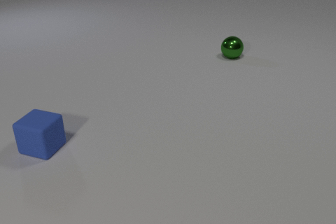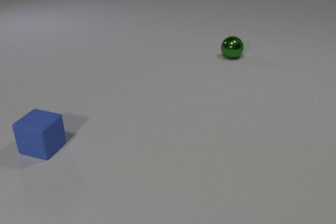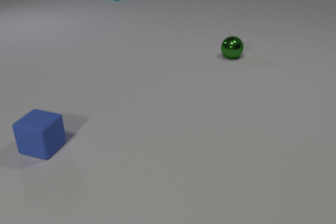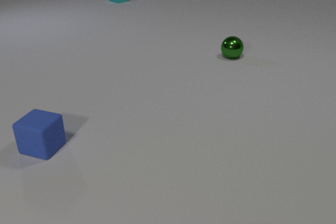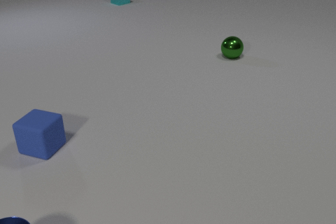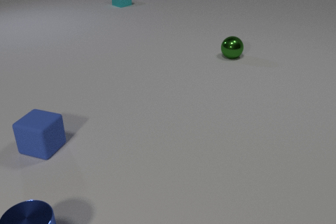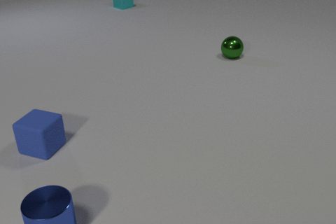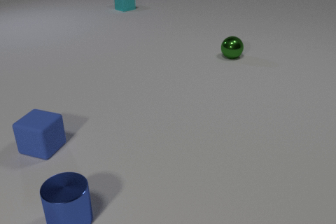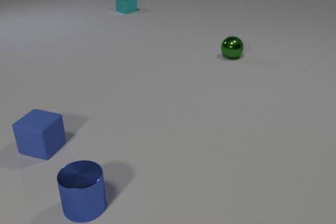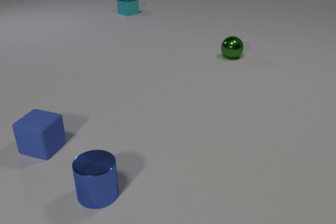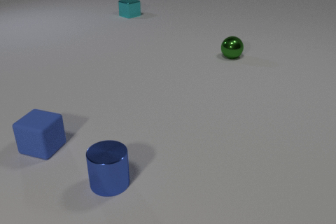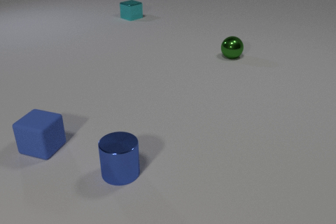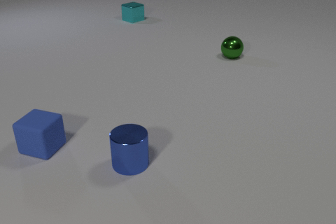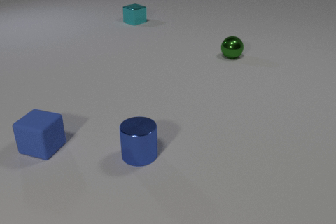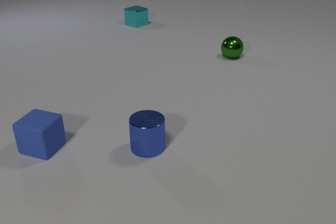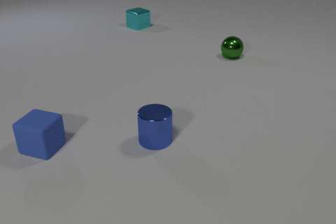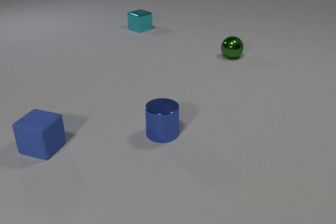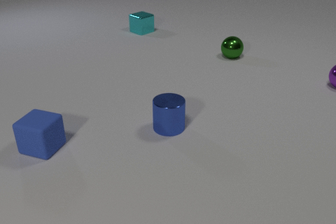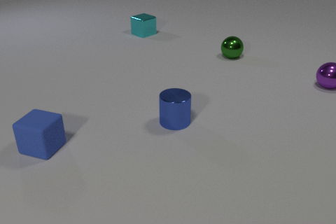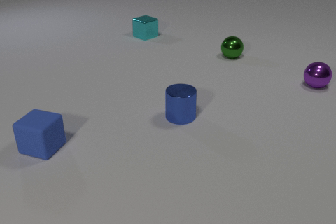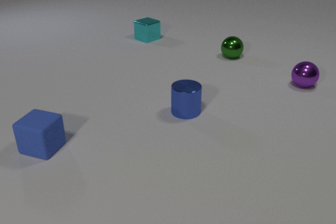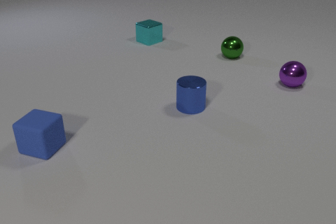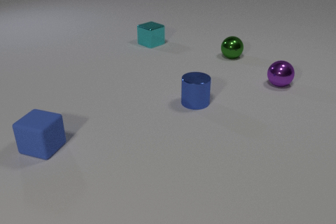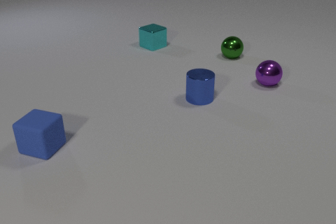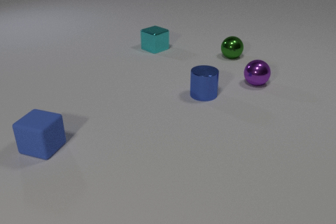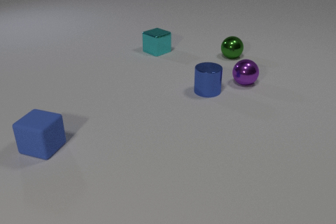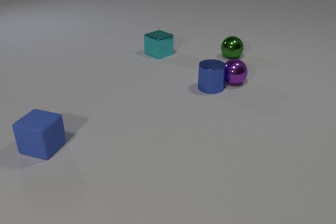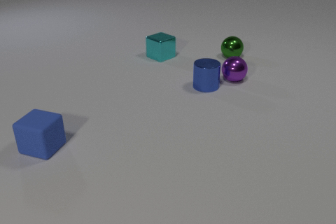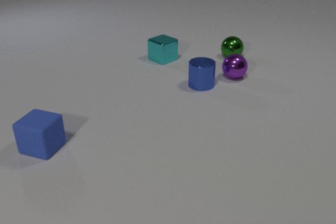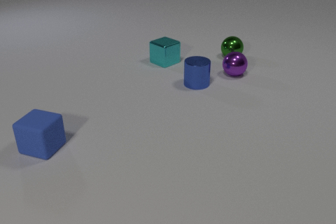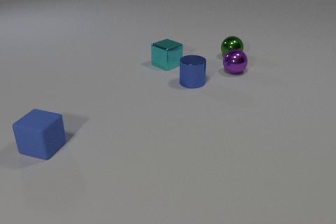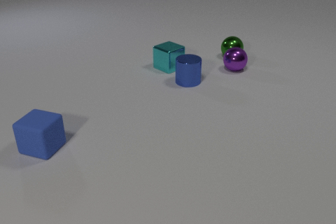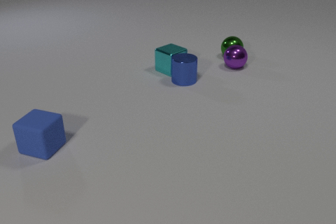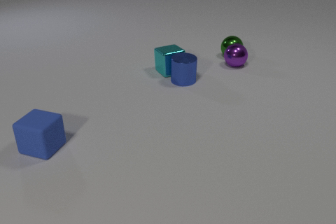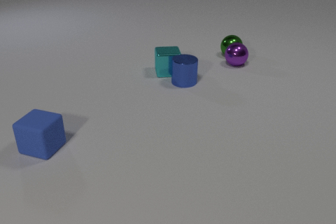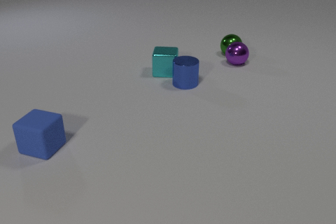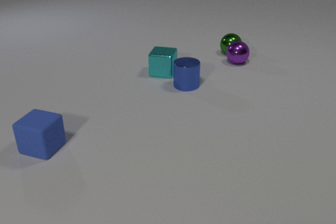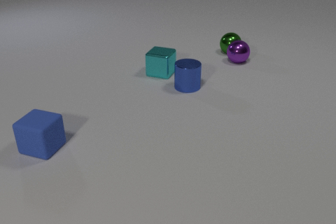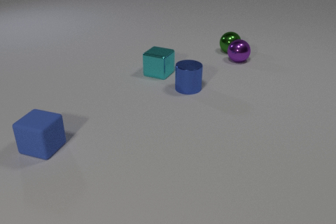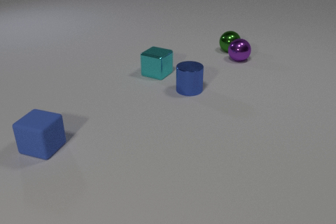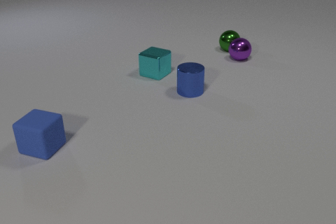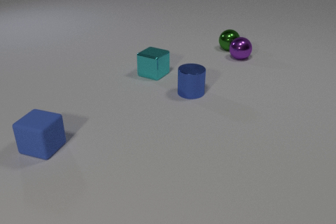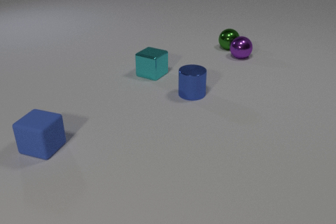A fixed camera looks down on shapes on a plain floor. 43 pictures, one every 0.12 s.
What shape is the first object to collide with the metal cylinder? sphere.
How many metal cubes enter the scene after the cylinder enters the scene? 0.
How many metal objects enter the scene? 3.
0.00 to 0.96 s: The blue metal cylinder comes in at the bottom edge, slides to the right and away from the camera. The cyan metal cube comes in at the top edge, slides toward the camera.
0.96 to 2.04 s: The blue metal cylinder slides away from the camera and to the right. The purple metal sphere comes in at the right edge. The cyan metal cube slides toward the camera.
2.04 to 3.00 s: The blue metal cylinder slides away from the camera and to the right. The purple metal sphere rolls to the left. The cyan metal cube slides toward the camera.
3.00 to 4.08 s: The blue metal cylinder slides to the left and away from the camera. The purple metal sphere rolls away from the camera. The cyan metal cube slides toward the camera, spins so that its near face slides to the left, clockwise seen from above. The blue metal cylinder and the purple metal sphere collide. The blue metal cylinder and the cyan metal cube collide. The purple metal sphere and the green metal sphere collide.
4.08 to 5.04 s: The blue metal cylinder slides toward the camera. The purple metal sphere rolls away from the camera. The cyan metal cube slides to the left, spins clockwise seen from above by about 45 degrees, its near face sliding to the left. The green metal sphere rolls away from the camera.
